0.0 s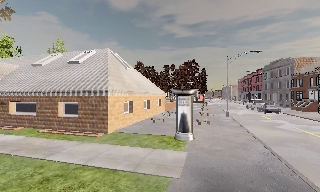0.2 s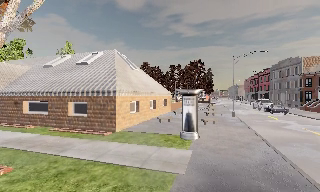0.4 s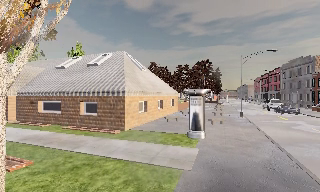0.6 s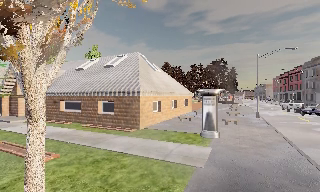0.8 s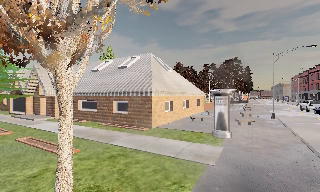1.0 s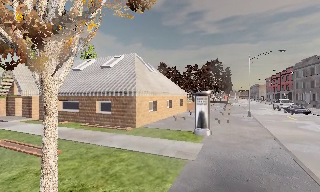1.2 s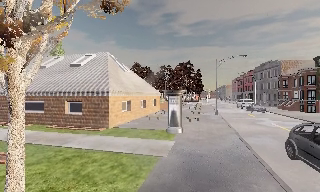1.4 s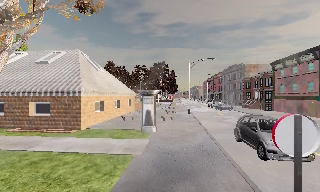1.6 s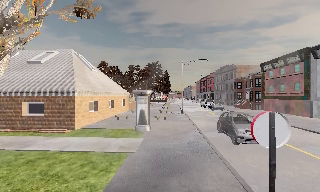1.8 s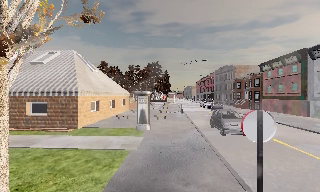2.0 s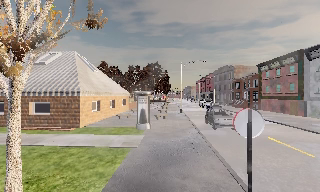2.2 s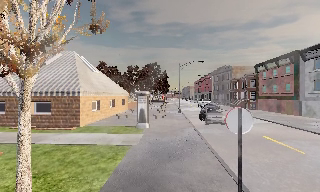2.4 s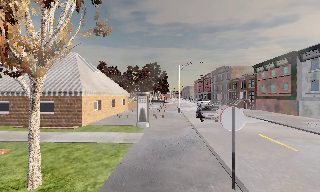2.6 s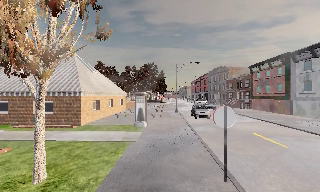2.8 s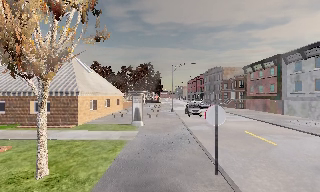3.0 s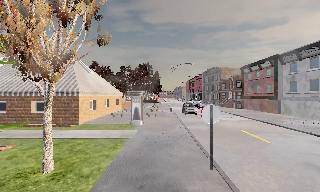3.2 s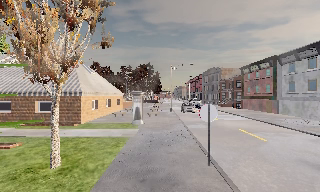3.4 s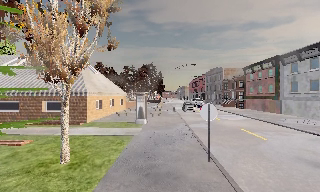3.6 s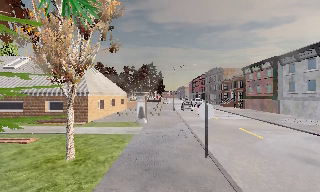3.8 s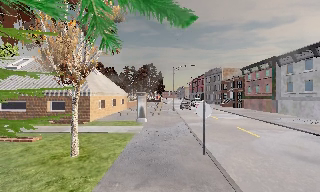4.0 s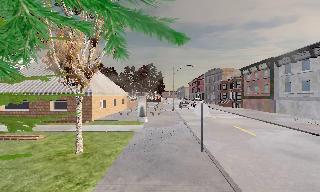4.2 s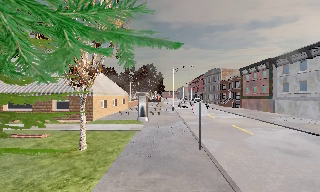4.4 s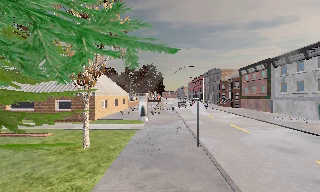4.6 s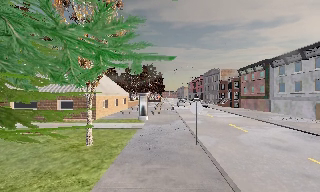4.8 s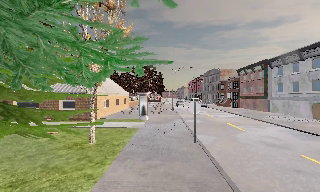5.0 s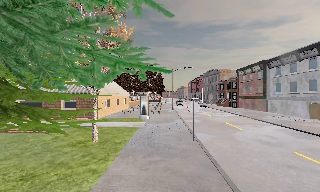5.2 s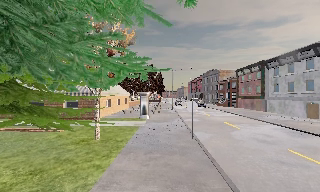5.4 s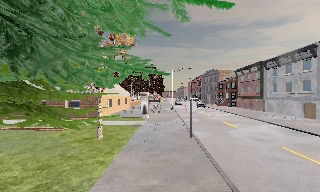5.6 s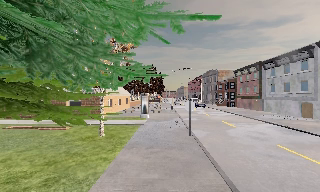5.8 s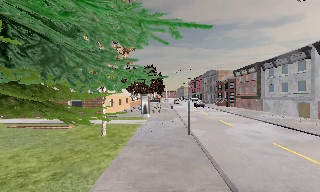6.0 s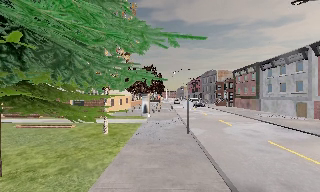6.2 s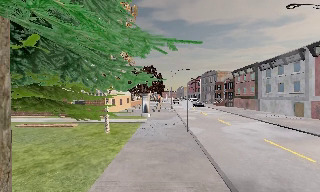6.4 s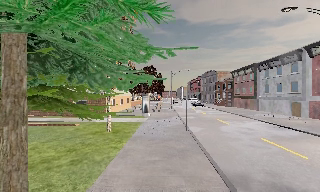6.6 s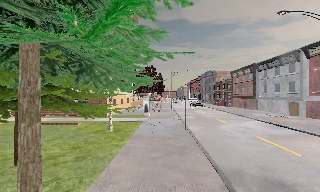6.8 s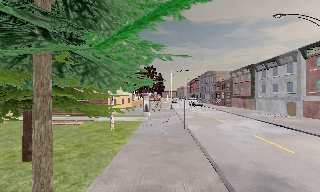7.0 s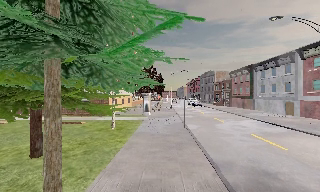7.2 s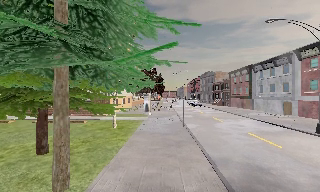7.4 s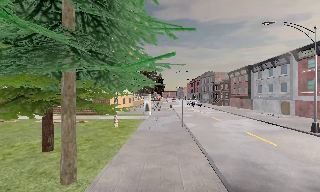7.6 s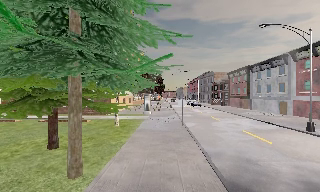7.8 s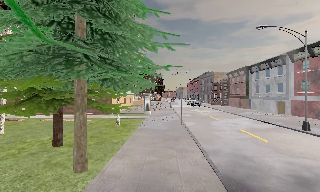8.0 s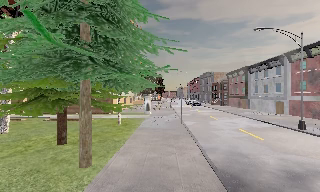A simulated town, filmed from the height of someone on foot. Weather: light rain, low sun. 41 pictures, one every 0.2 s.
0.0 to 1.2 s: The camera travels backward, about 1.5 m, so what stands in front gets smaller.
1.2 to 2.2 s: The scene slides to the left, as the camera pans about 10 degrees to its right. It travels backward, about 1.5 m, so what stands in front gets smaller.
2.2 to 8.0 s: The camera travels backward, about 10 m, so what stands in front gets smaller.
The film runs backward here.
